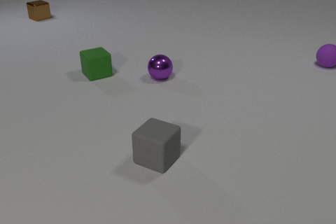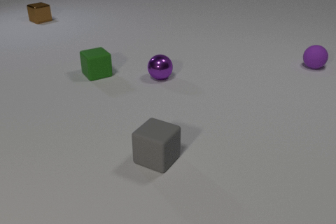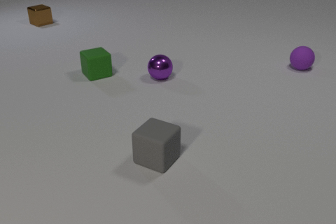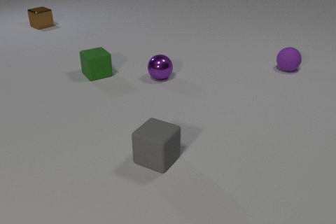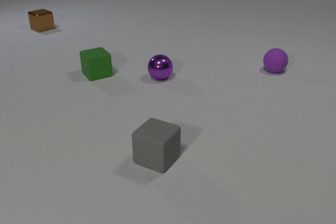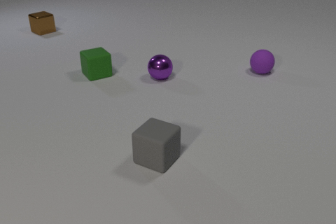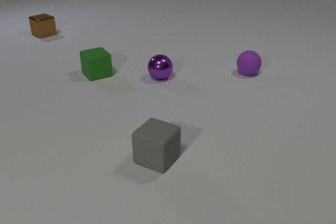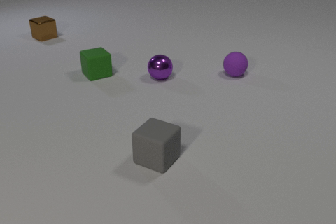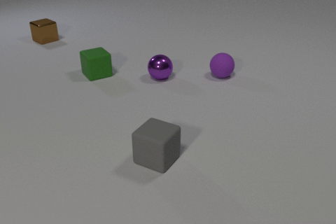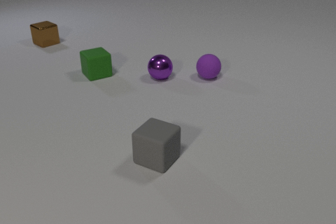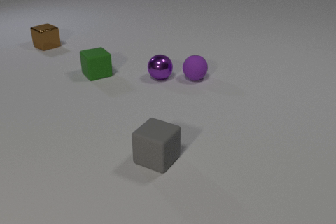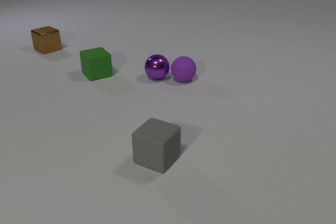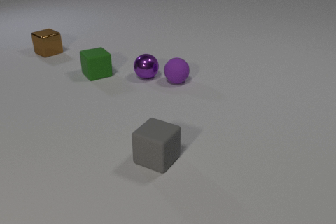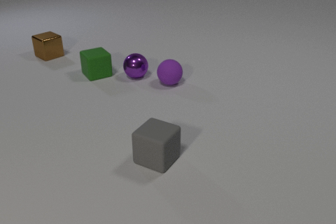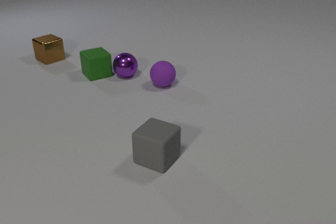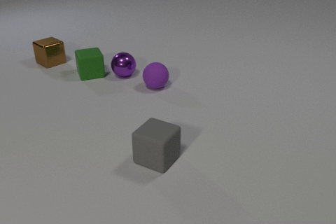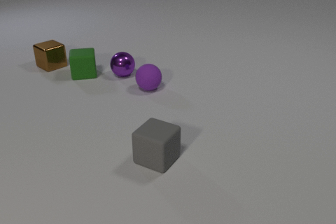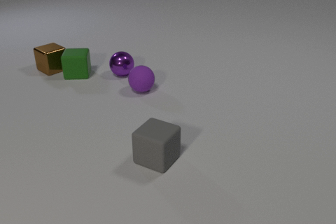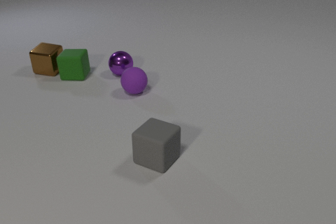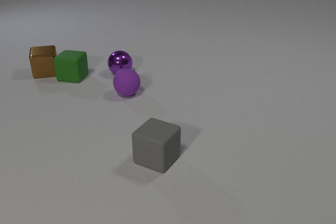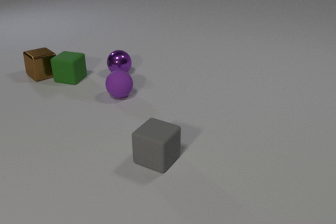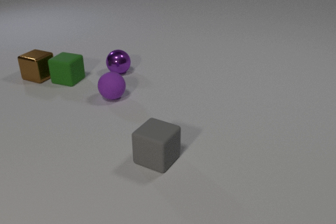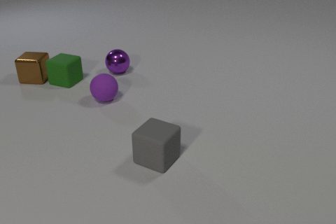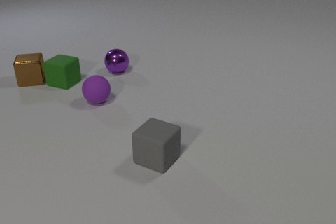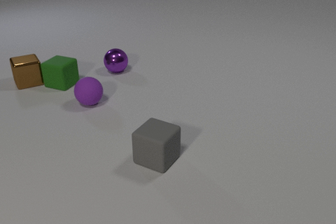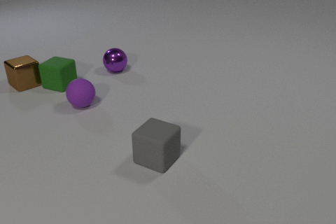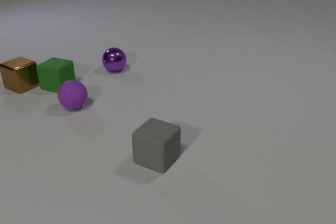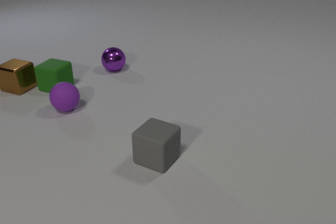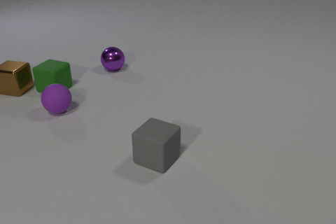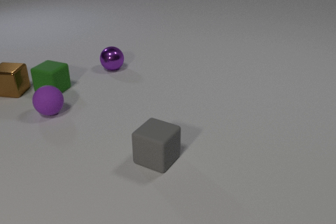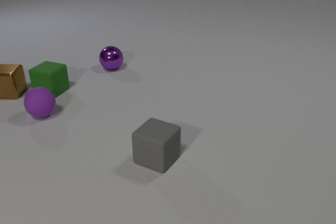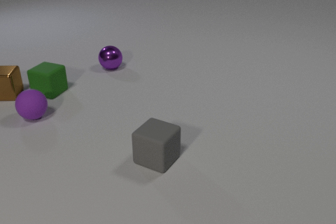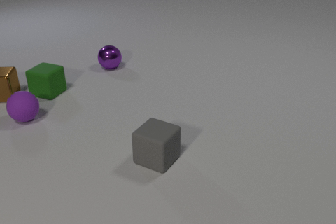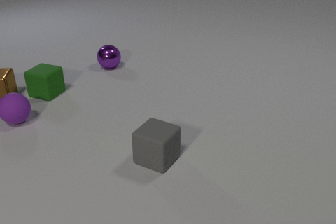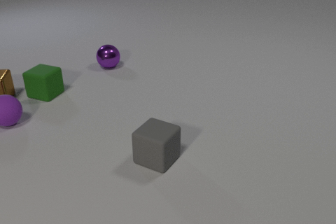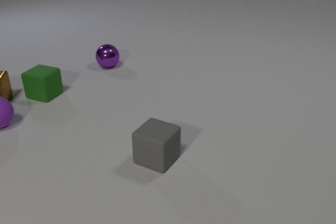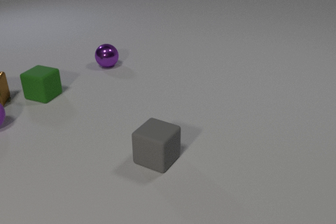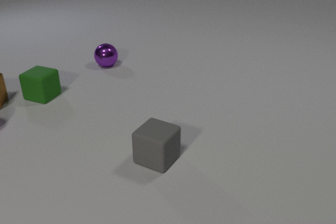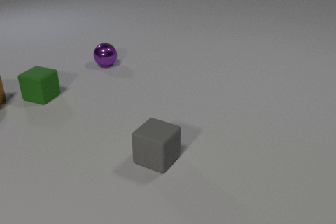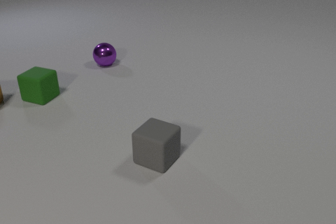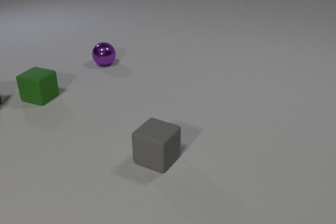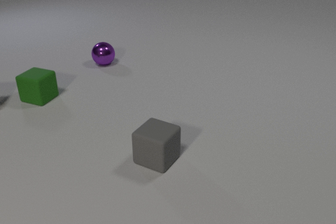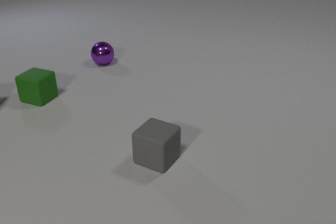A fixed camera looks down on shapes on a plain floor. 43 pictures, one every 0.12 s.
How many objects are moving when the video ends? 2.
What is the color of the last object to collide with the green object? brown.
What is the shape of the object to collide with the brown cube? cube.
0.00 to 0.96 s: The purple rubber sphere rolls to the left and toward the camera. The brown metal cube slides toward the camera.
0.96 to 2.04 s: The purple rubber sphere rolls to the left and toward the camera. The purple metal sphere rolls to the left. The green rubber cube slides to the left, spins so that its near face slides to the left, clockwise seen from above. The brown metal cube slides toward the camera. The purple rubber sphere and the purple metal sphere collide. The purple metal sphere and the green rubber cube collide. The green rubber cube and the brown metal cube collide.
2.04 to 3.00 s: The purple rubber sphere rolls to the left and toward the camera. The purple metal sphere rolls away from the camera and to the left. The green rubber cube slides toward the camera and to the left, spins clockwise seen from above by about 30 degrees, its near face sliding to the left. The brown metal cube slides toward the camera and to the left, spins counterclockwise seen from above by about 180 degrees, its near face sliding to the right.
3.00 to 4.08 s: The purple rubber sphere rolls to the left. The purple metal sphere rolls away from the camera and to the left. The green rubber cube slides toward the camera and to the left. The brown metal cube slides to the left and toward the camera, spins so that its near face slides to the right, counterclockwise seen from above.
4.08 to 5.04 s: The purple rubber sphere rolls to the left, leaves at the left edge. The purple metal sphere rolls away from the camera and to the left. The green rubber cube slides toward the camera and to the left. The brown metal cube slides to the left and toward the camera, leaves at the left edge.
